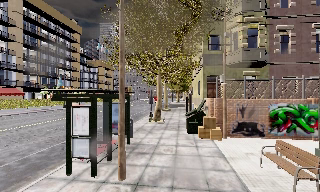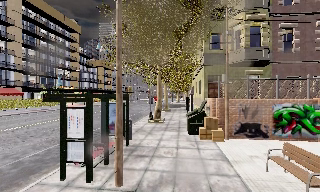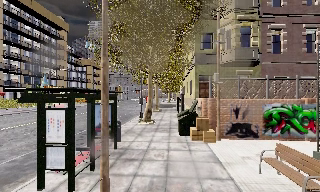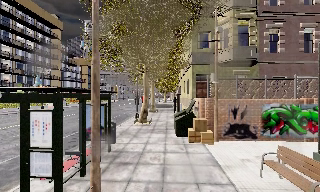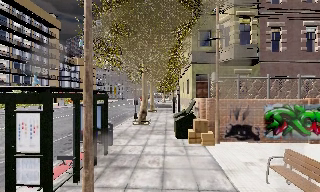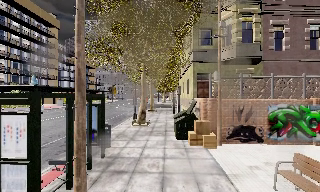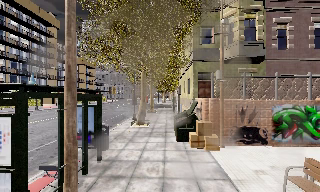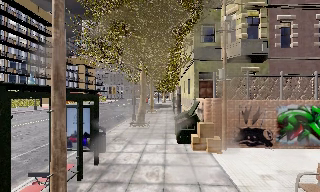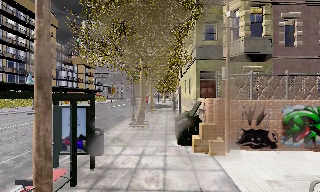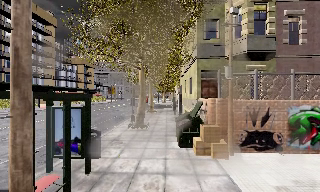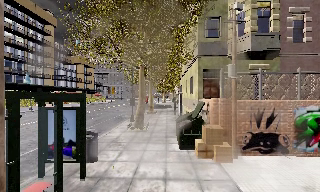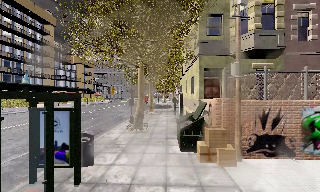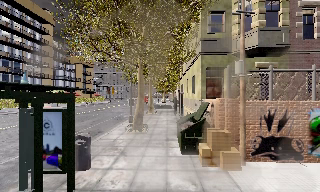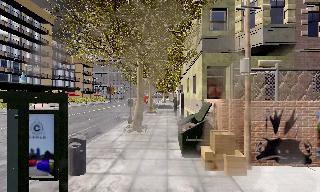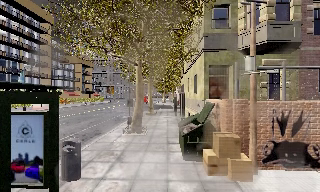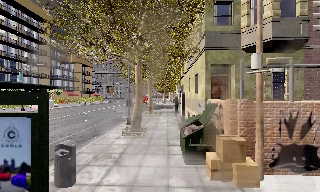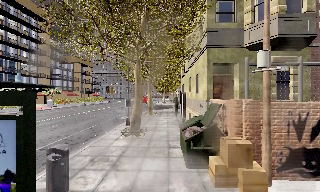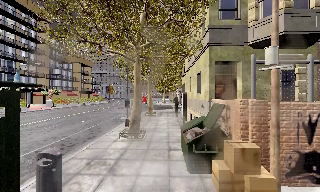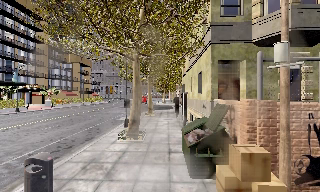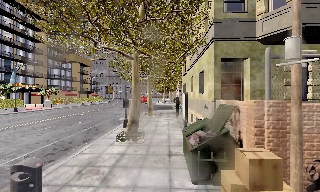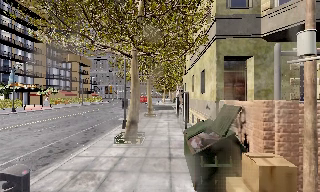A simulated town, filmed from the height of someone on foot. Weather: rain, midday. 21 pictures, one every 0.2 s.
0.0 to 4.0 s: The camera travels forward, about 7 m, so what stands in front looms larger.
The film runs forward here.
